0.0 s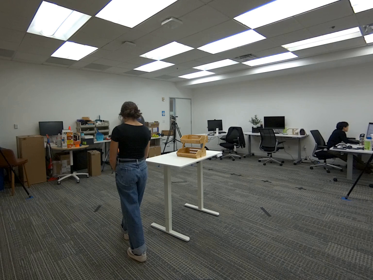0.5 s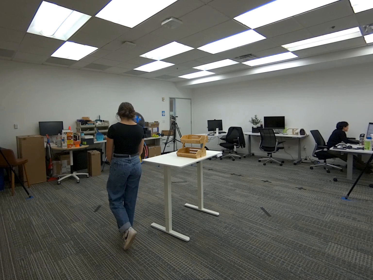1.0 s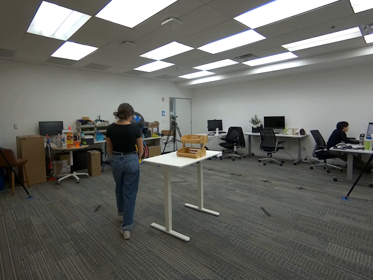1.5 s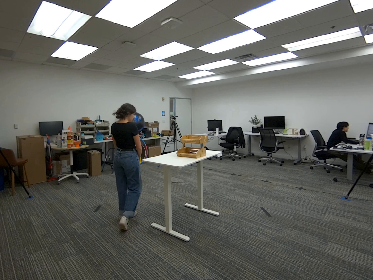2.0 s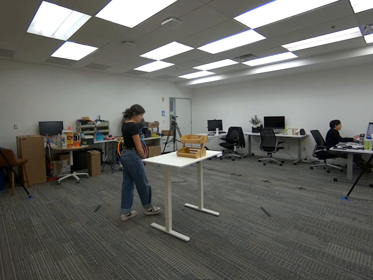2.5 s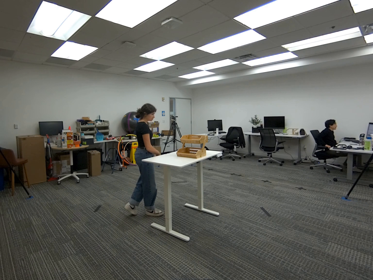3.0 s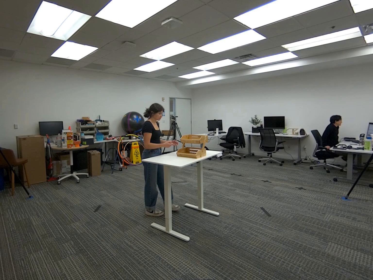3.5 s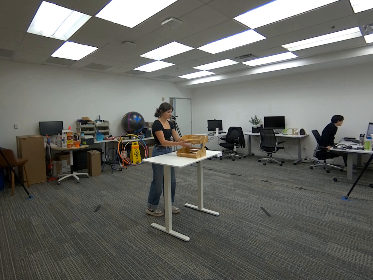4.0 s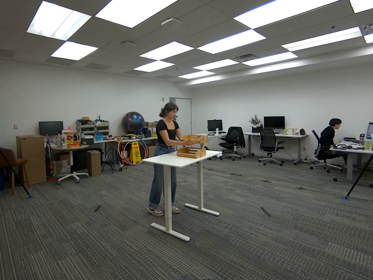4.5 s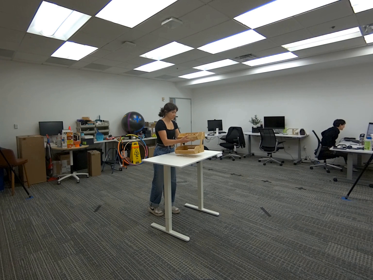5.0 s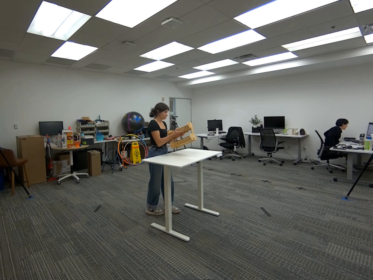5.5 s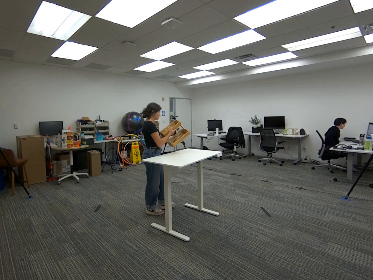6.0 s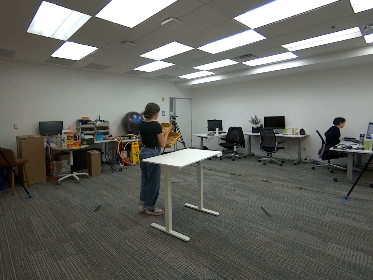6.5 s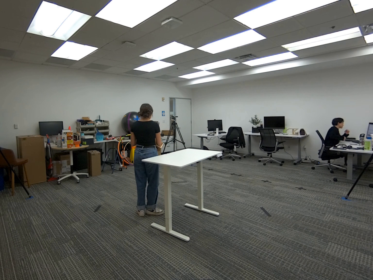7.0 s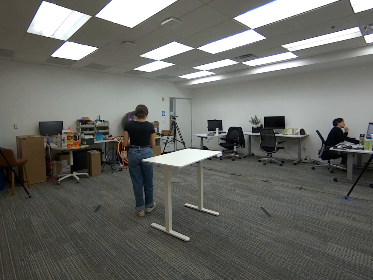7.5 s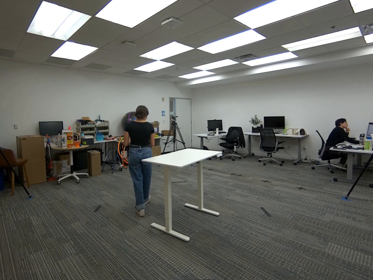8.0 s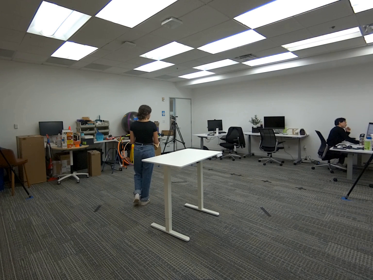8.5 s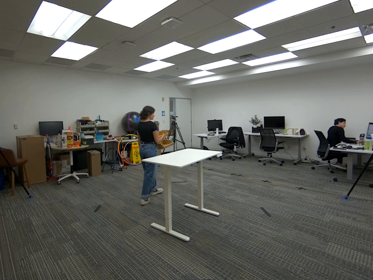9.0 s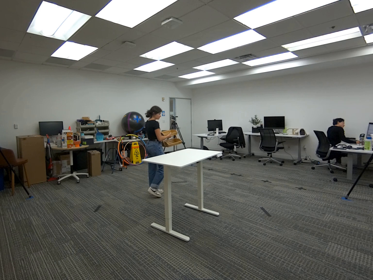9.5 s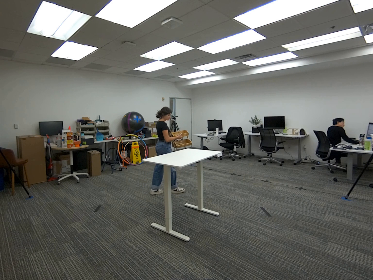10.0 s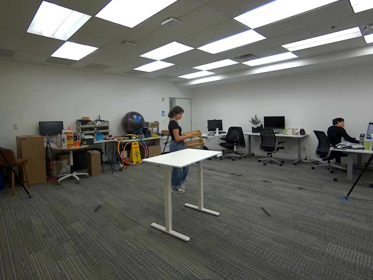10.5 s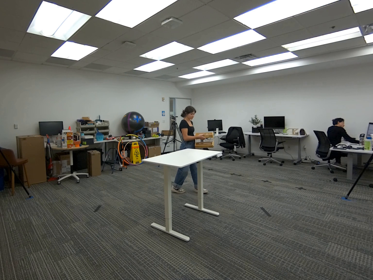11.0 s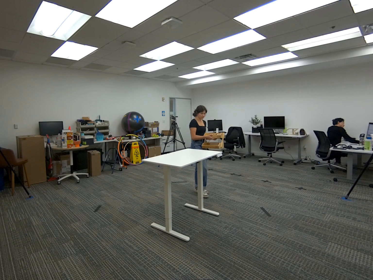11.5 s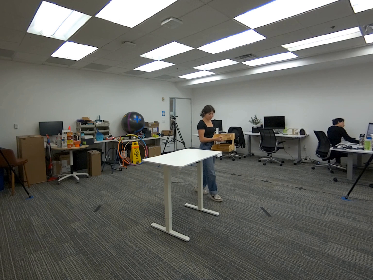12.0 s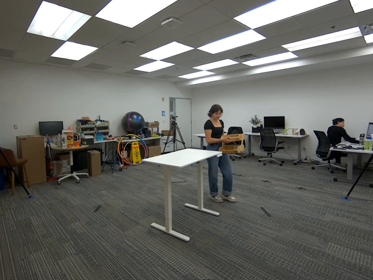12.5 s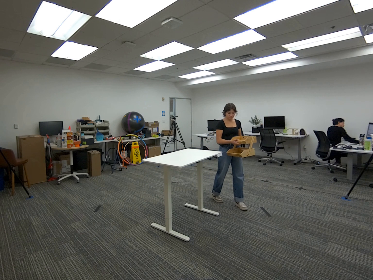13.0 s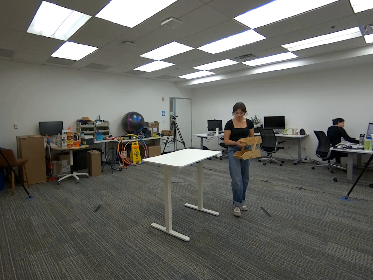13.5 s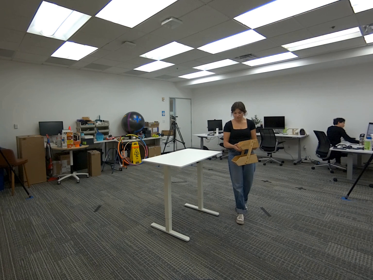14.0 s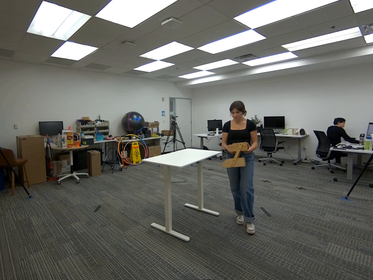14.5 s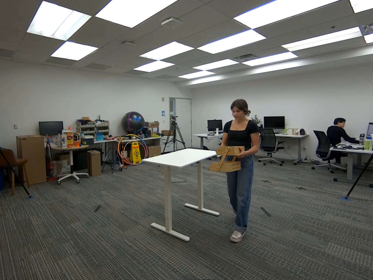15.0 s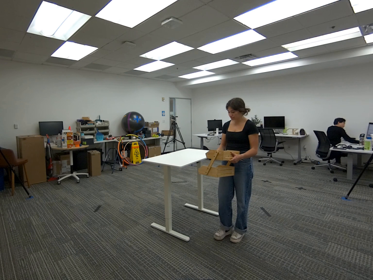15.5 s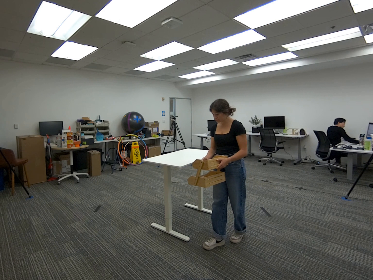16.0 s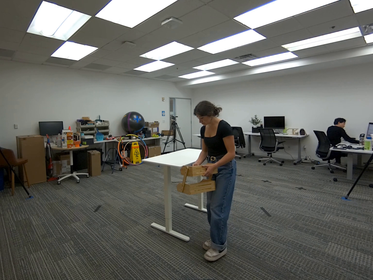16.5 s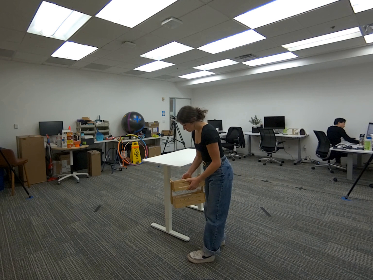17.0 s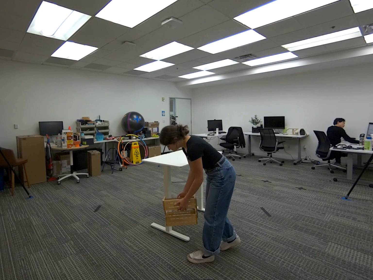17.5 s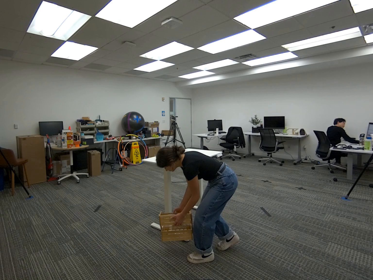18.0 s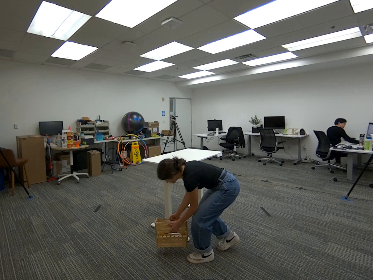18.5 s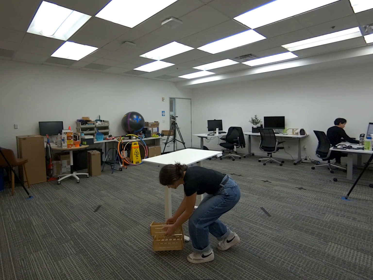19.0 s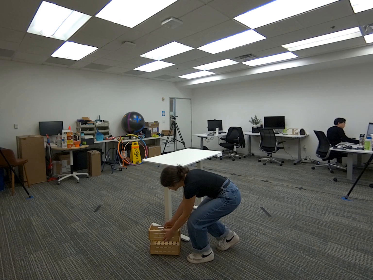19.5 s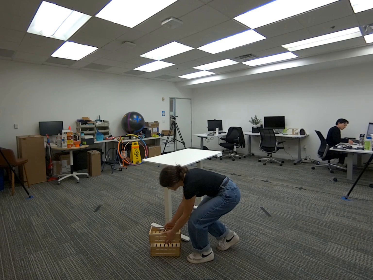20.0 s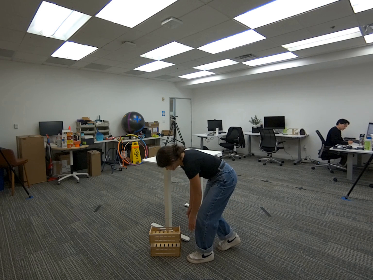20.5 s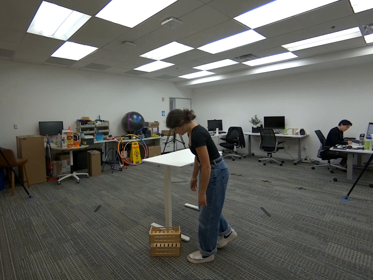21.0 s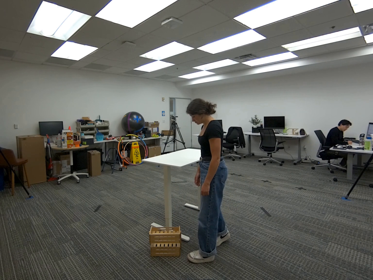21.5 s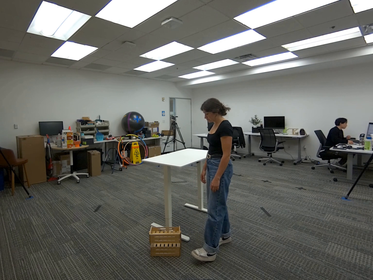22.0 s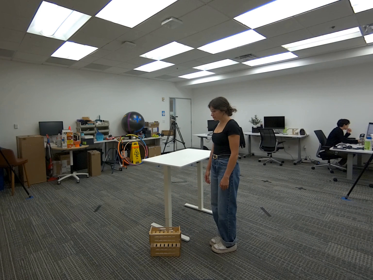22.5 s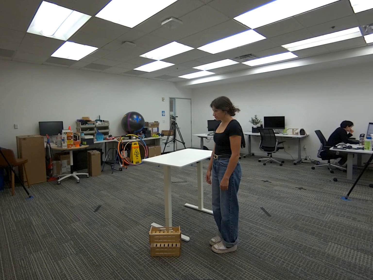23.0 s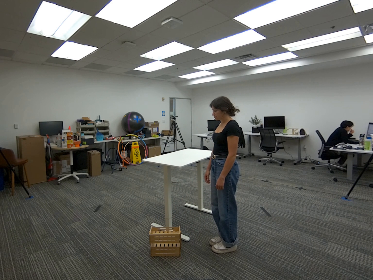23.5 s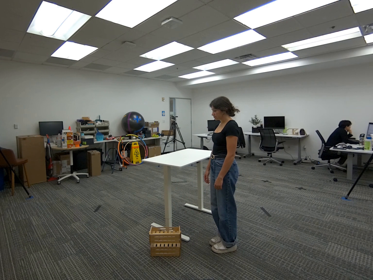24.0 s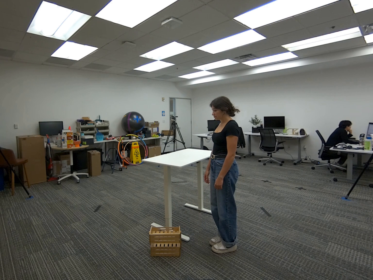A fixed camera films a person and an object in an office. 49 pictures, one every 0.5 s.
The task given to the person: Walk over to the white desk and pick up the wooden crate from the top shelf using both hands and then place on the ground.
